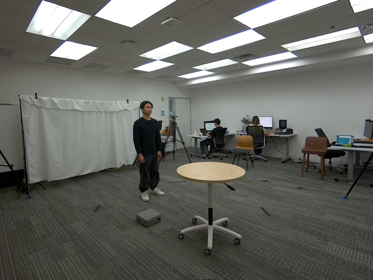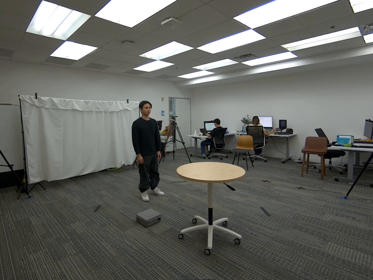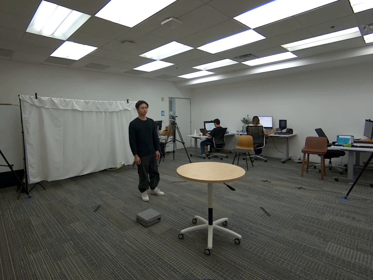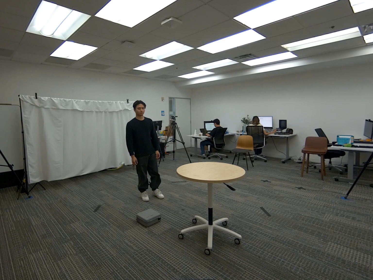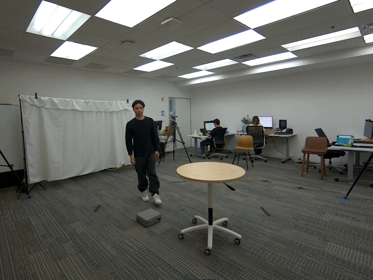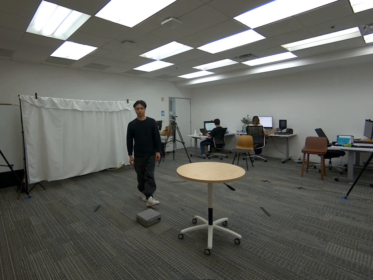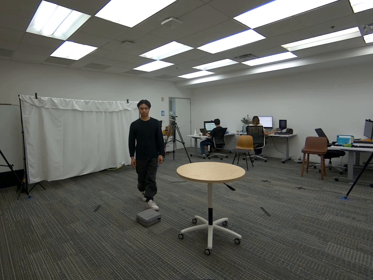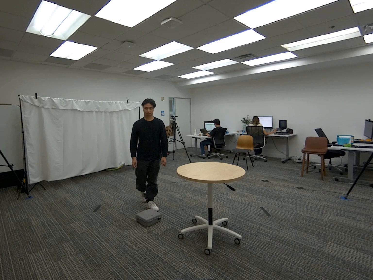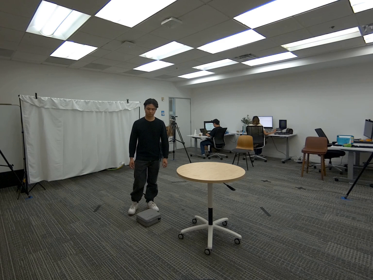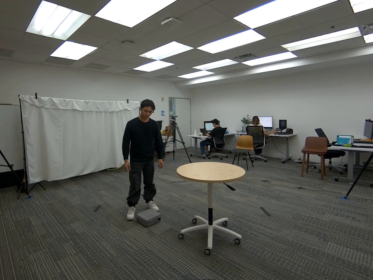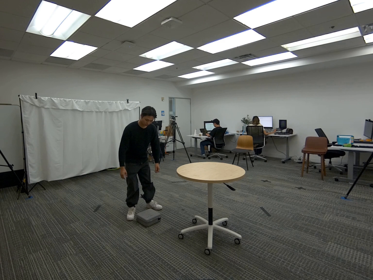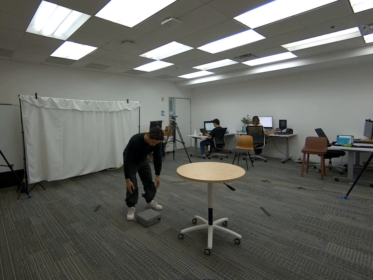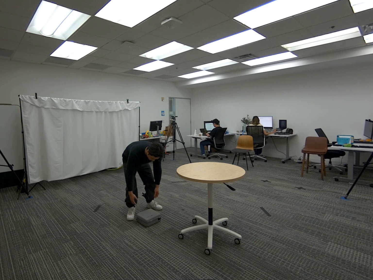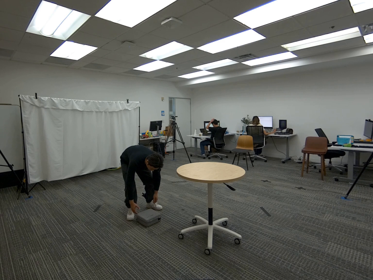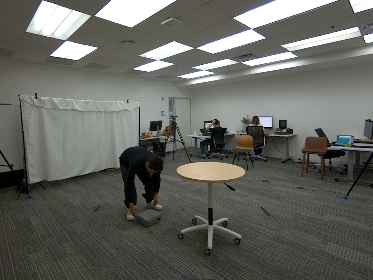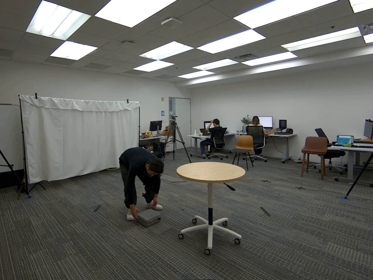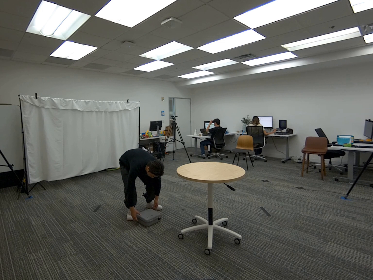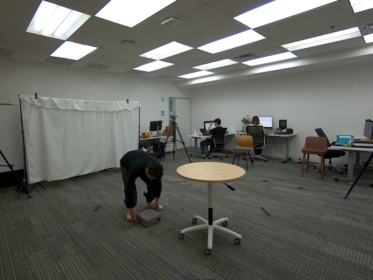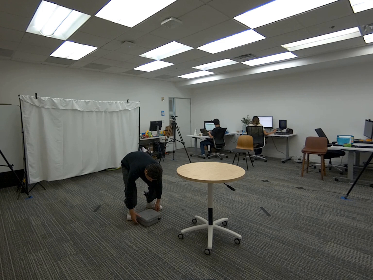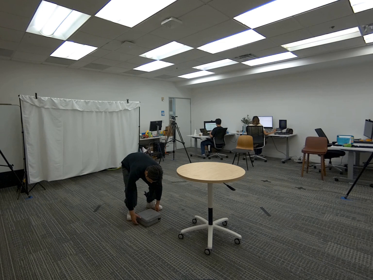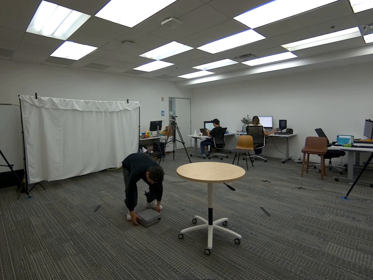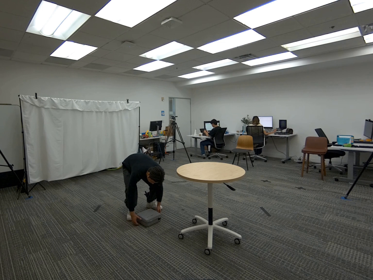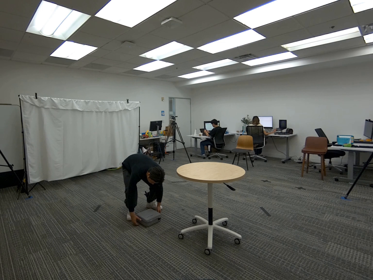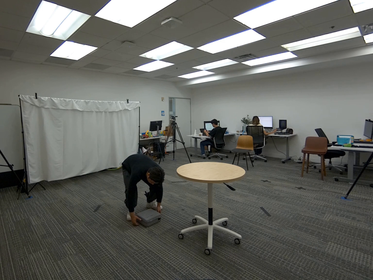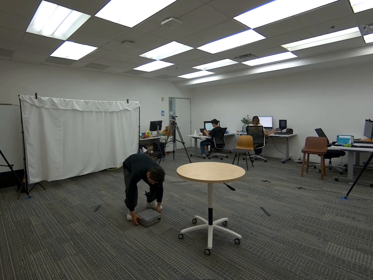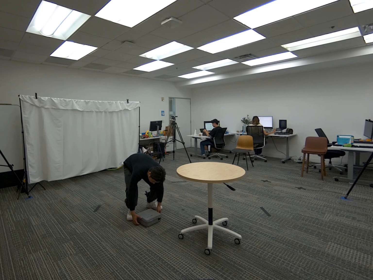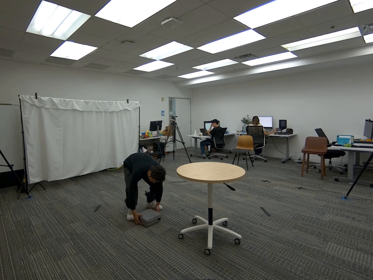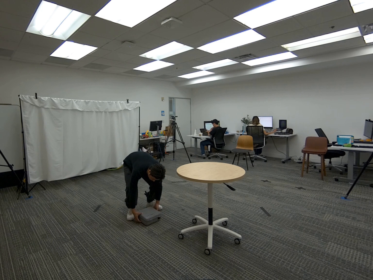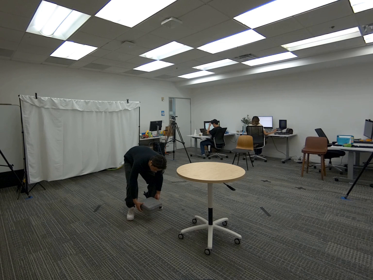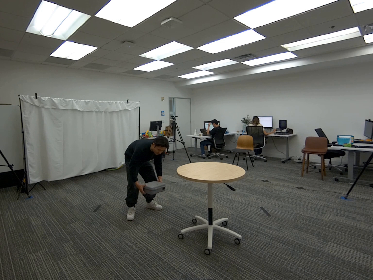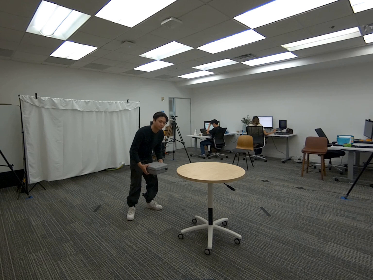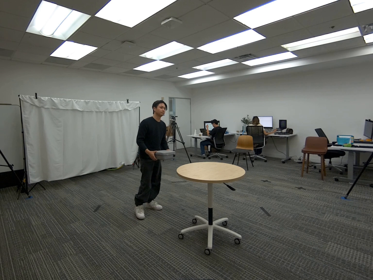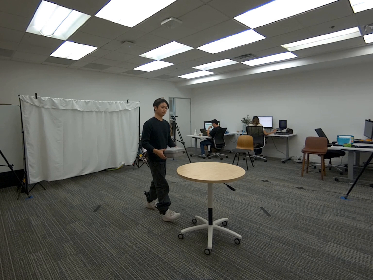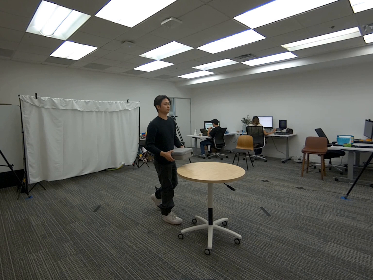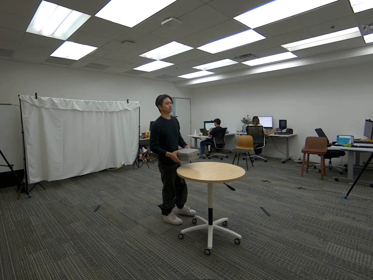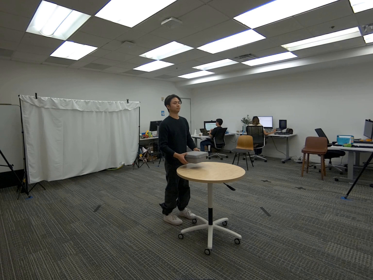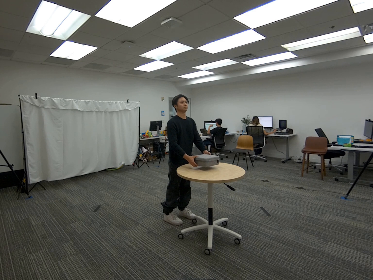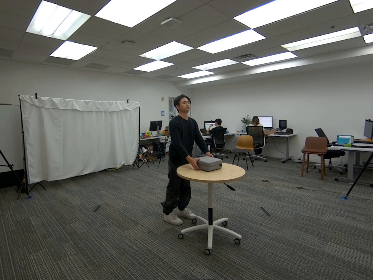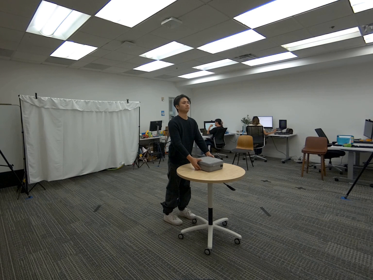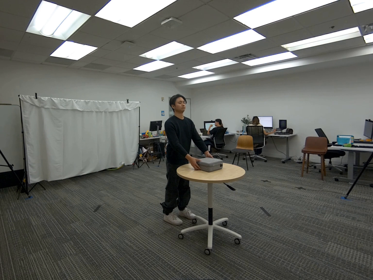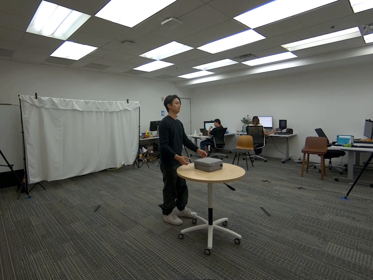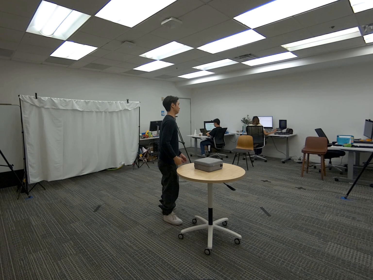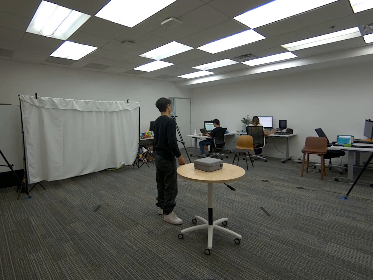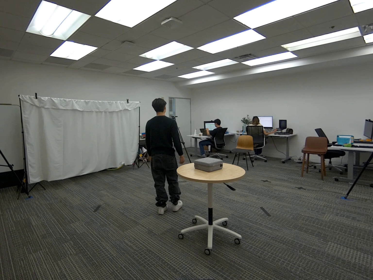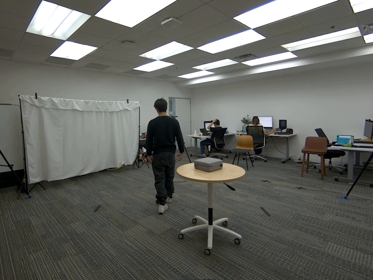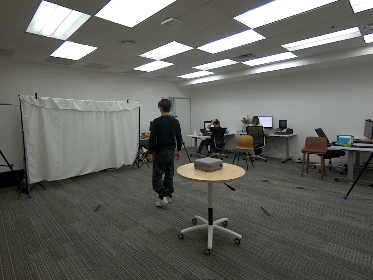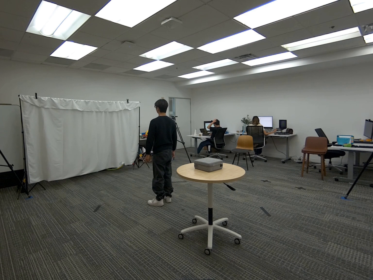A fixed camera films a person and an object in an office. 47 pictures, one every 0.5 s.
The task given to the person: Walk over to the gray case and pick up the case from the base on the ground and walk within the bounding area and place the case on the round table.
